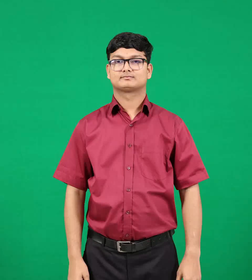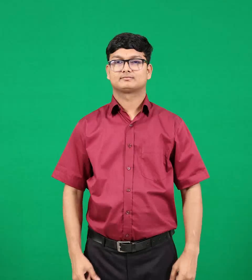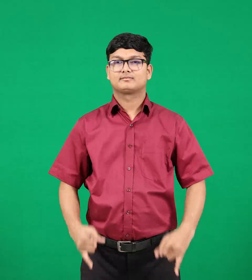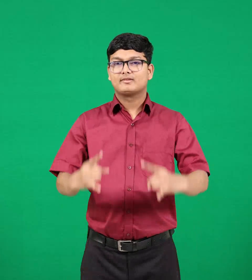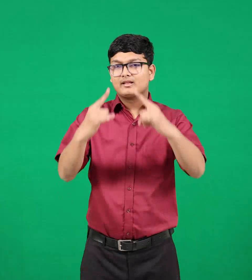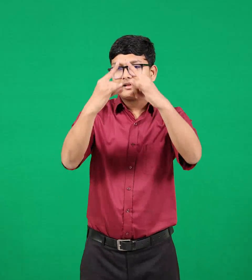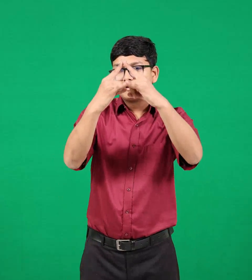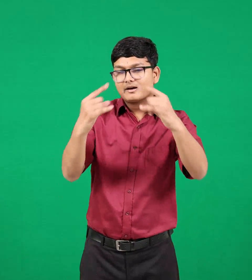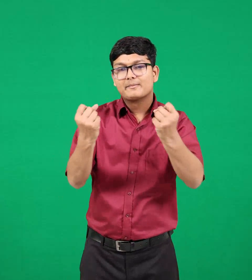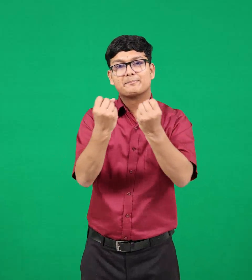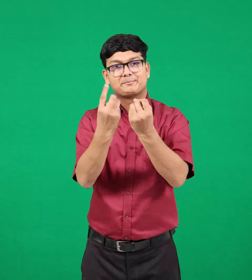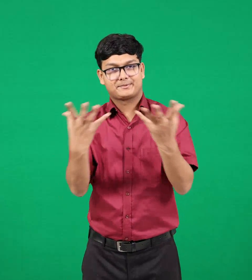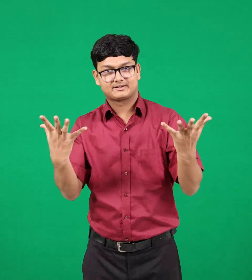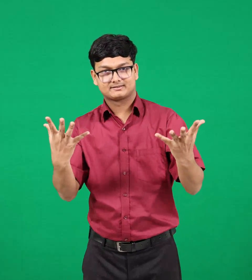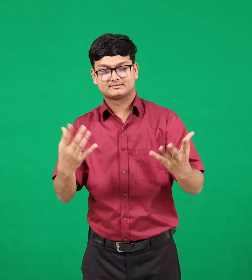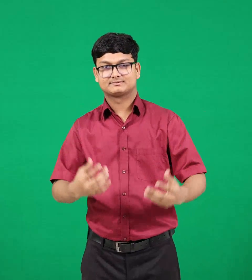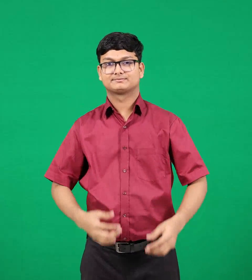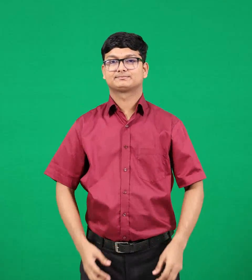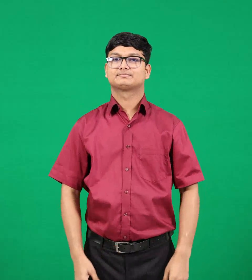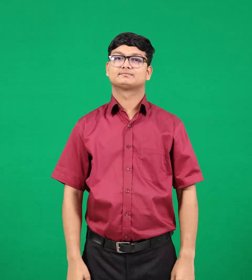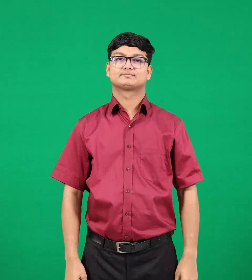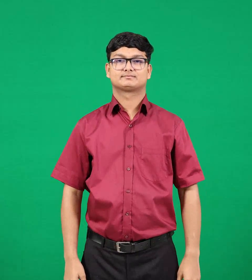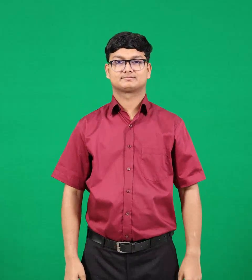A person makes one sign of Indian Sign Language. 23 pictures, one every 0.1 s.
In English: camps
